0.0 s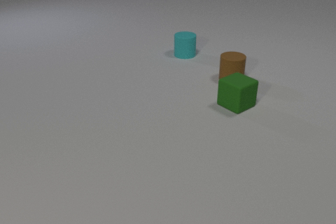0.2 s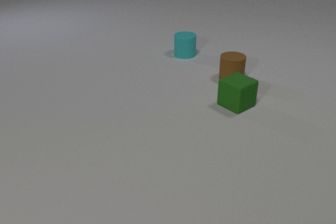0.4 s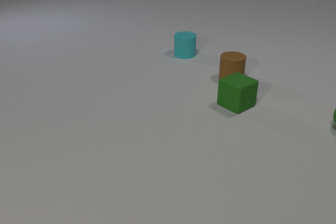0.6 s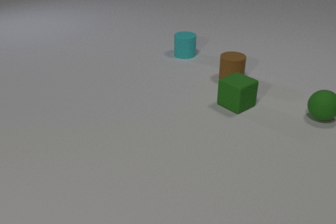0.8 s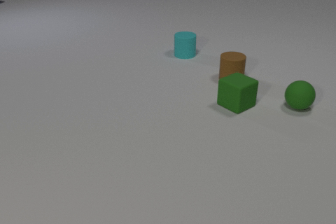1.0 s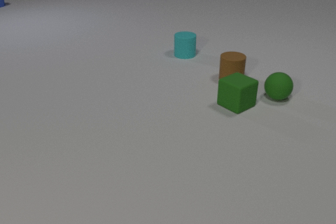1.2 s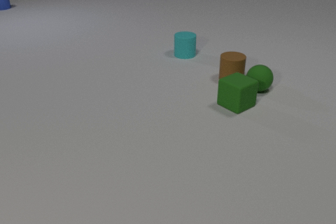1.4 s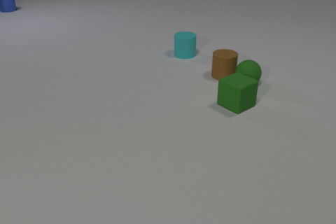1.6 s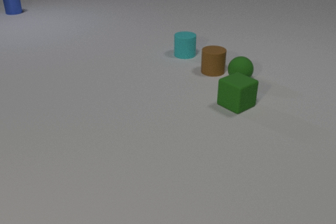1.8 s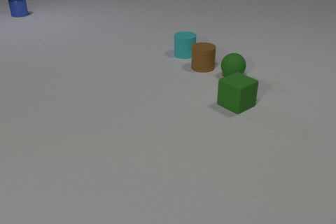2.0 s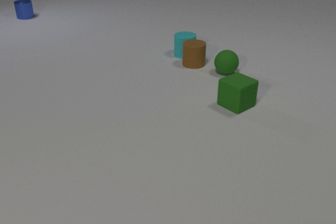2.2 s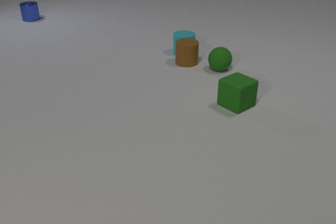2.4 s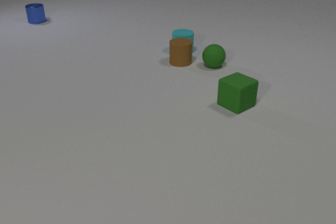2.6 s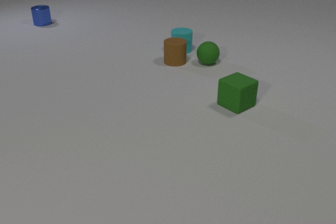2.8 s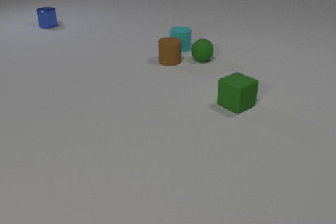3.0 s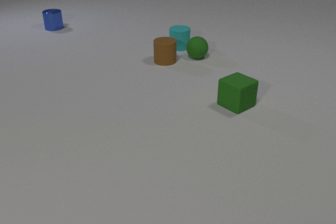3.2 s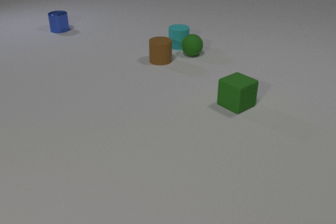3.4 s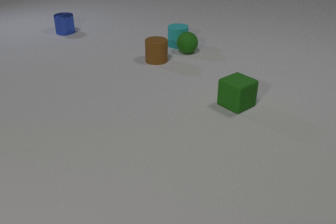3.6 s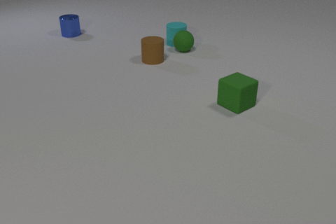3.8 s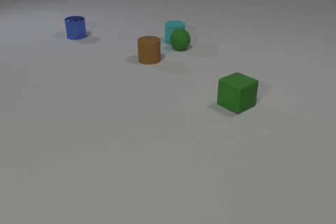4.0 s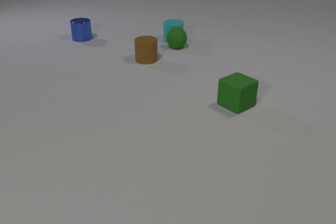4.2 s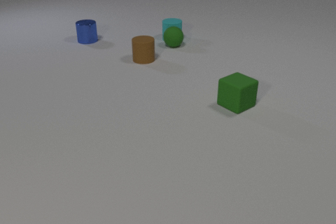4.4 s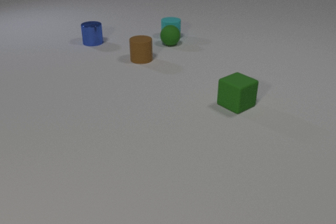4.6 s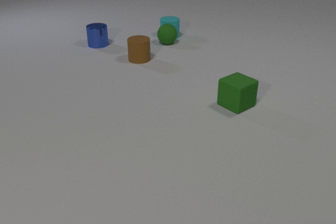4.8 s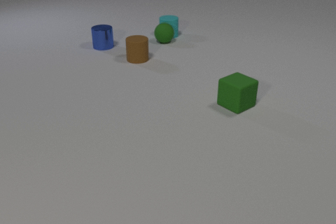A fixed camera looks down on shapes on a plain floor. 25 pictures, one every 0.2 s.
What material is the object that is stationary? rubber.
What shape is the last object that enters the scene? cylinder.
How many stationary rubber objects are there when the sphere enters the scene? 3.
0.0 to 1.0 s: The green rubber sphere comes in at the right edge, rolls to the left and away from the camera. The blue metal cylinder comes in at the left edge, slides toward the camera and to the right.
1.0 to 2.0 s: The green rubber sphere rolls to the left and away from the camera. The brown rubber cylinder slides to the left and away from the camera. The blue metal cylinder slides toward the camera and to the right. The green rubber sphere and the brown rubber cylinder collide.
2.0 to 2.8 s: The green rubber sphere rolls away from the camera and to the left. The brown rubber cylinder slides to the left. The cyan rubber cylinder slides away from the camera. The blue metal cylinder slides toward the camera and to the right. The brown rubber cylinder and the cyan rubber cylinder collide.
2.8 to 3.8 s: The green rubber sphere rolls away from the camera and to the left. The brown rubber cylinder slides to the left. The cyan rubber cylinder slides away from the camera. The blue metal cylinder slides toward the camera and to the right. The green rubber sphere and the cyan rubber cylinder collide.
3.8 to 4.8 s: The green rubber sphere rolls away from the camera and to the left. The brown rubber cylinder slides to the left. The cyan rubber cylinder slides away from the camera. The blue metal cylinder slides toward the camera and to the right.
